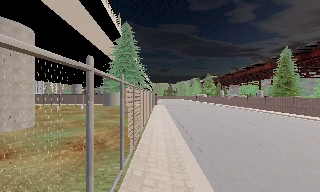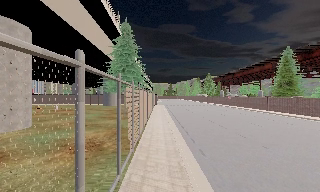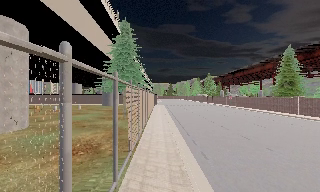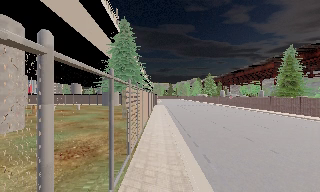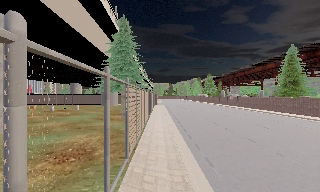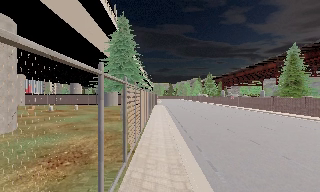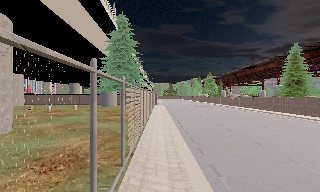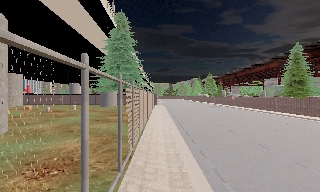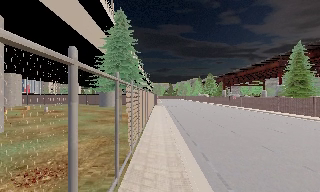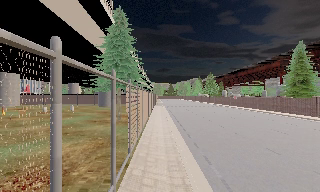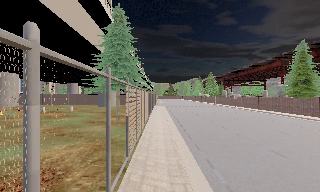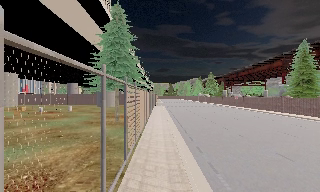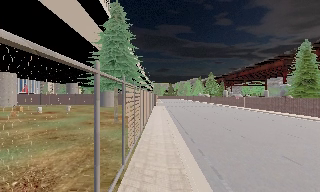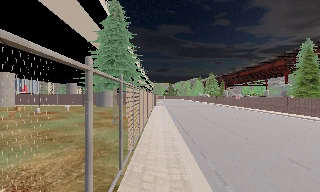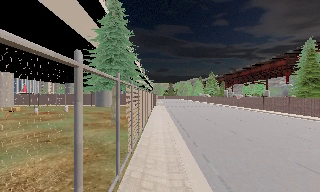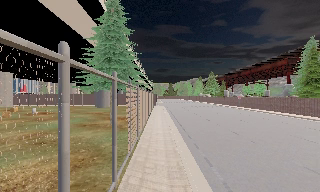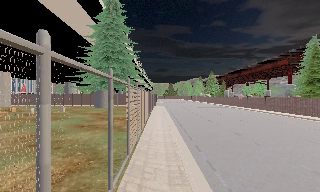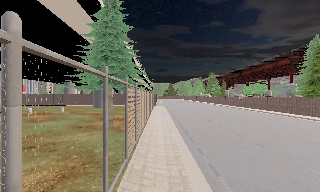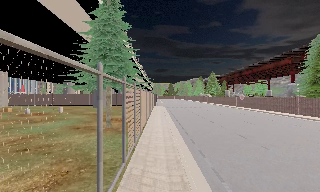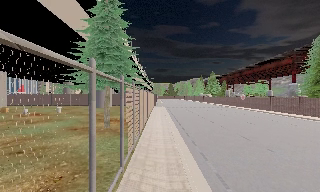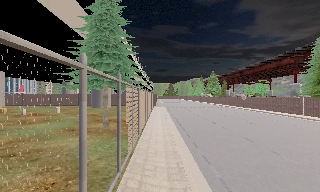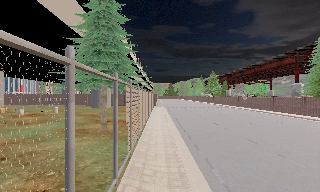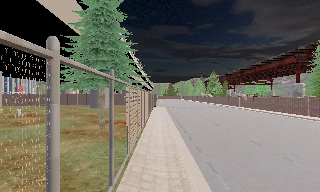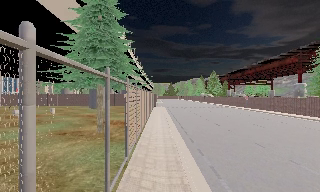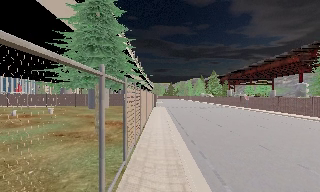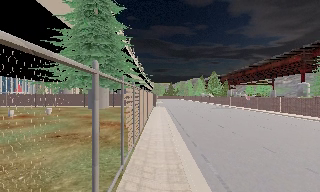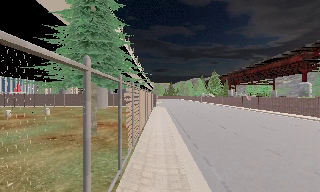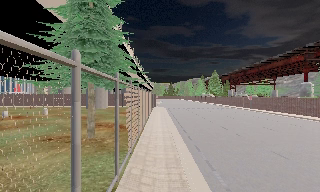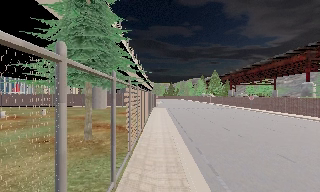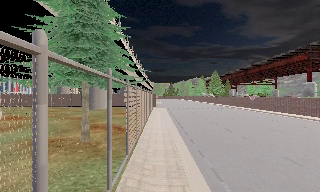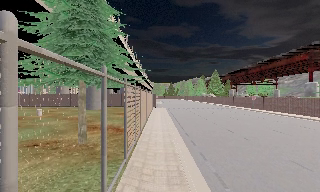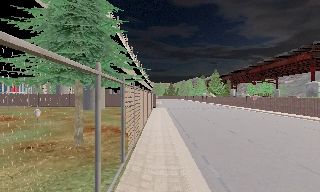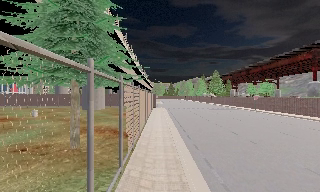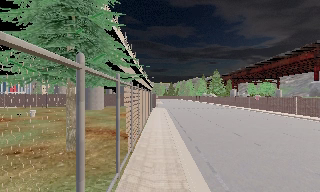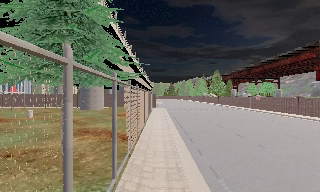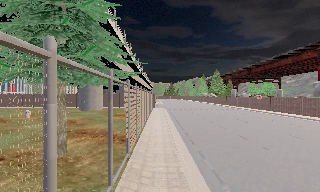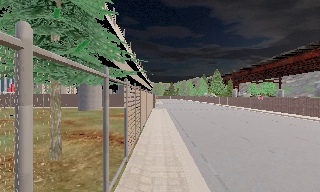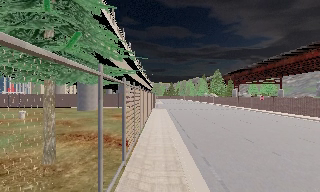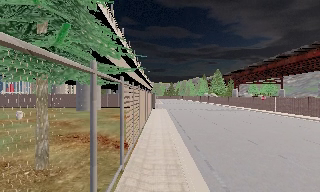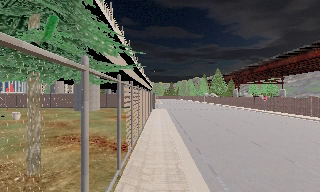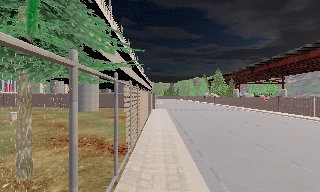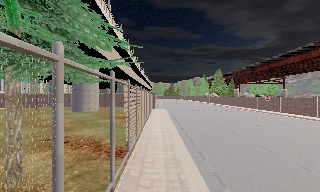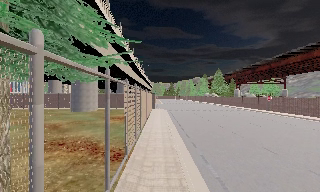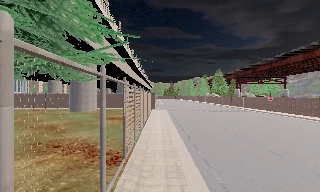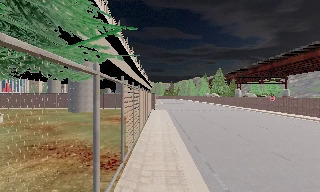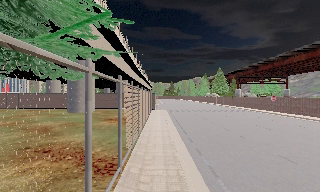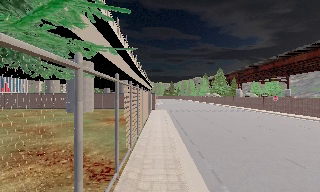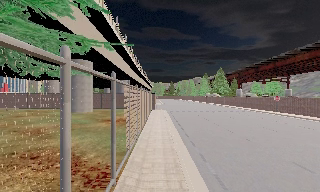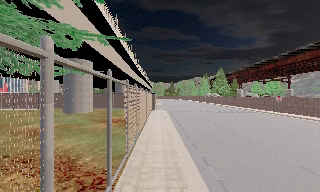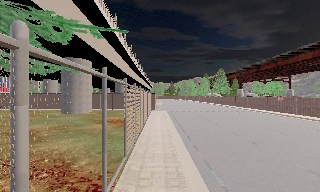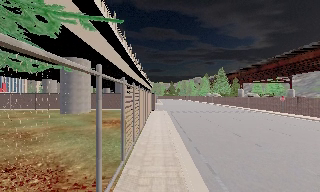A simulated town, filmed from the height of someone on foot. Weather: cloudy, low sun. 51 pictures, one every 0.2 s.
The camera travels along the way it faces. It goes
forward.
0.0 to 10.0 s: The camera travels forward, about 18 m, so what stands in front looms larger.
The film runs forward here.
